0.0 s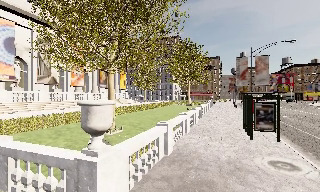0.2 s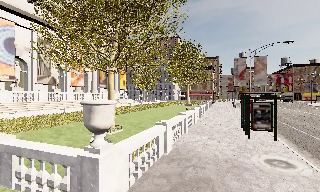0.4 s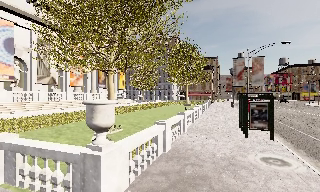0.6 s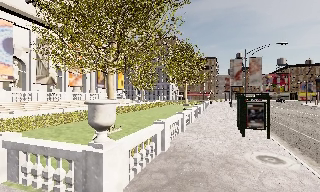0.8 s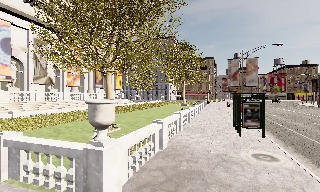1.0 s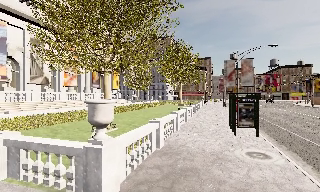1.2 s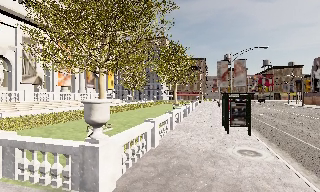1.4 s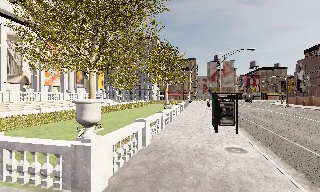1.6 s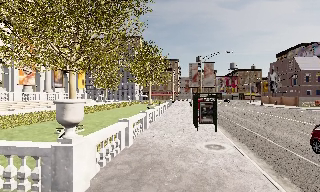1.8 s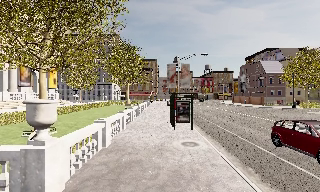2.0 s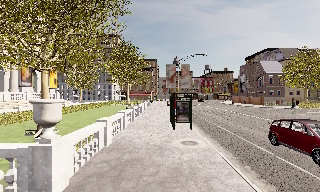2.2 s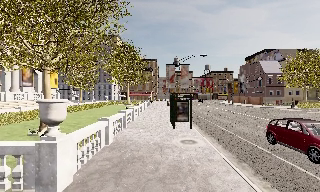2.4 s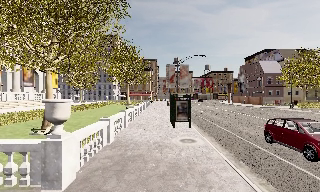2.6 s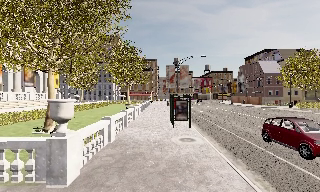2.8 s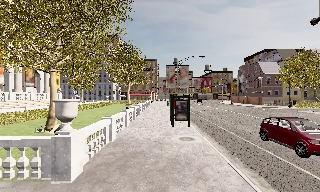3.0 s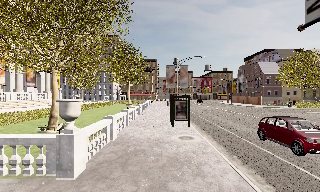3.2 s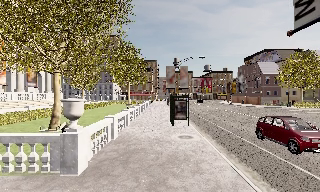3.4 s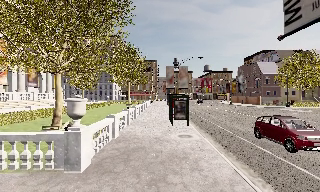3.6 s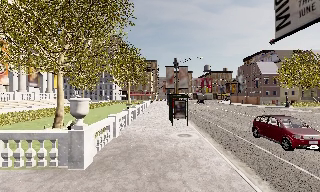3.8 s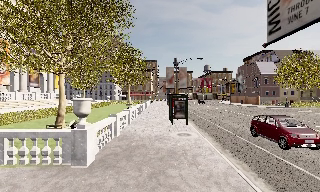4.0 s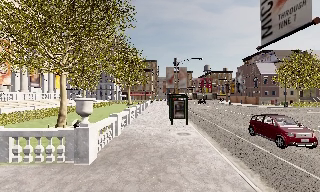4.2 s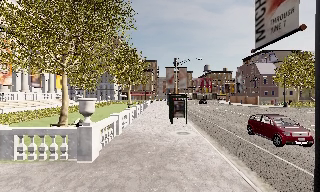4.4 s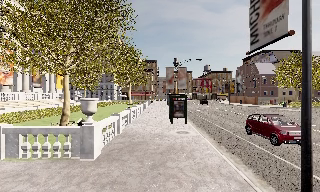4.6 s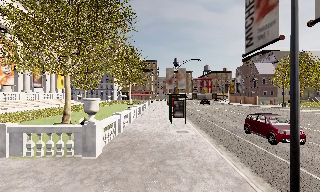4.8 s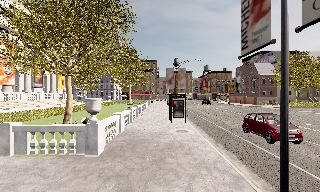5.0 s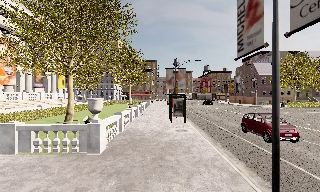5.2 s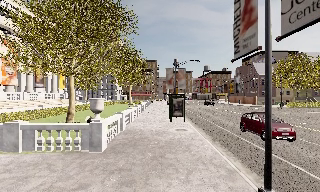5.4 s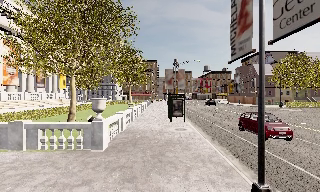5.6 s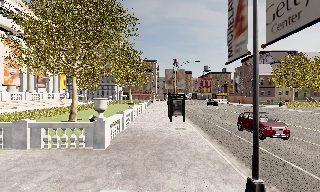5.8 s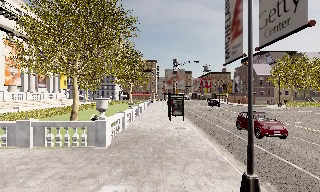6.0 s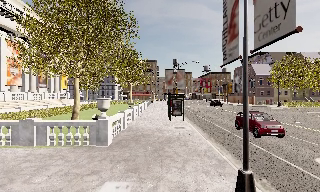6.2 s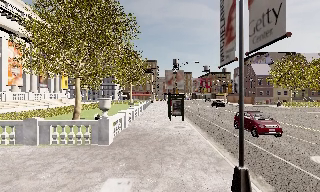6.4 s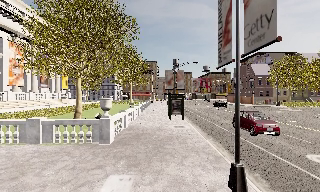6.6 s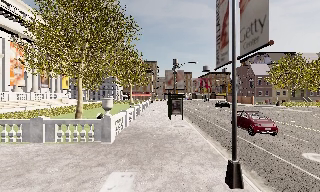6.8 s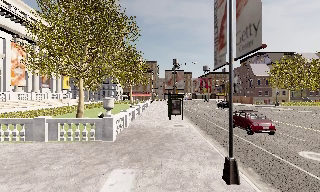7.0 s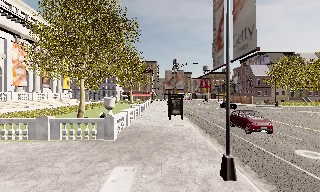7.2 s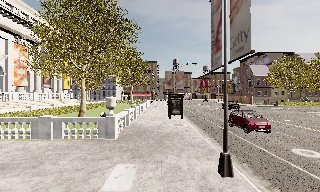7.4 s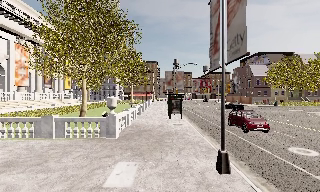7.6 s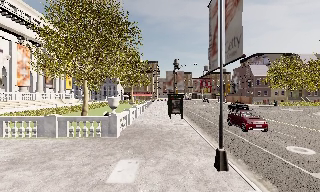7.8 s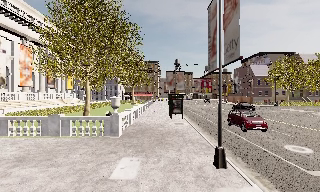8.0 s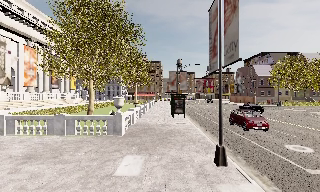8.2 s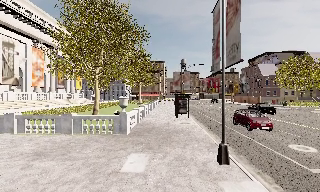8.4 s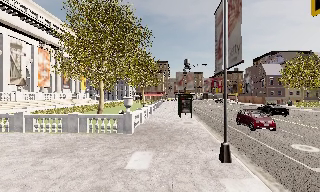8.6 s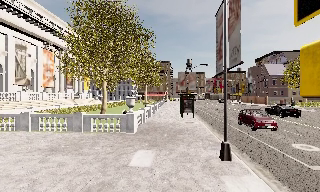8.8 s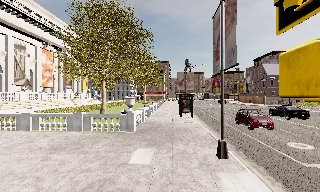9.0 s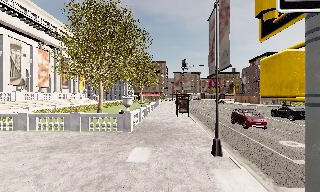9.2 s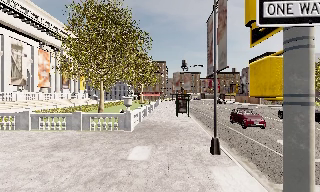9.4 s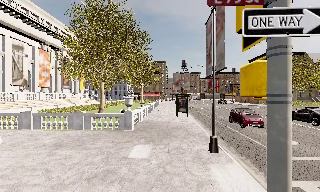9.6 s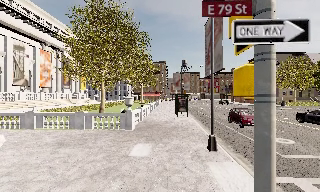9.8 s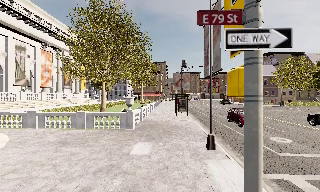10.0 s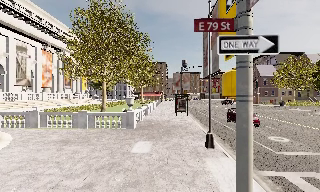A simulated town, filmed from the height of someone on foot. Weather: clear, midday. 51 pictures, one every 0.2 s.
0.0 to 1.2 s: The camera travels backward, about 1 m, so what stands in front gets smaller.
1.2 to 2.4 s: The camera swings to its right by about 15 degrees, and the scene slides to the left. It travels backward, about 1 m, so what stands in front gets smaller.
2.4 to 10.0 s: The camera travels backward, about 8 m, so what stands in front gets smaller.
The film runs backward here.
